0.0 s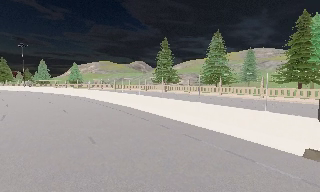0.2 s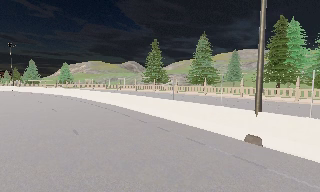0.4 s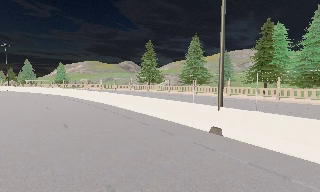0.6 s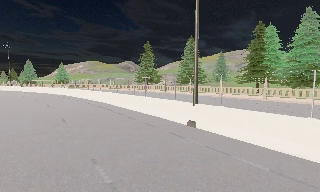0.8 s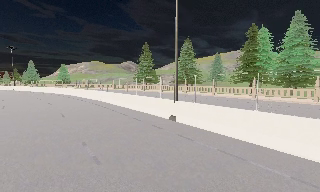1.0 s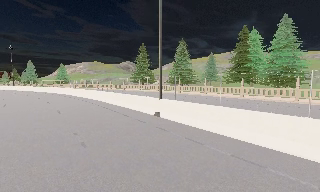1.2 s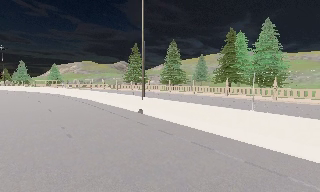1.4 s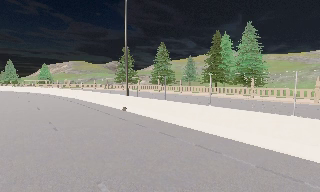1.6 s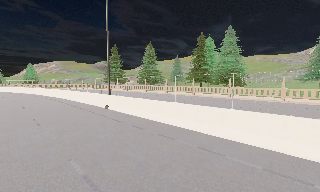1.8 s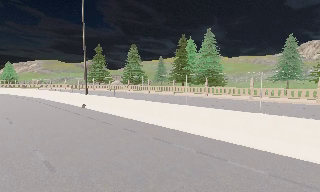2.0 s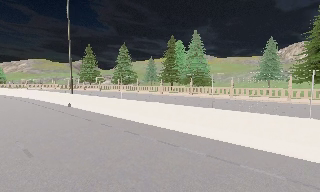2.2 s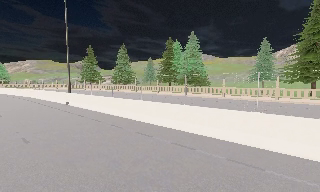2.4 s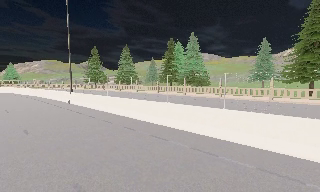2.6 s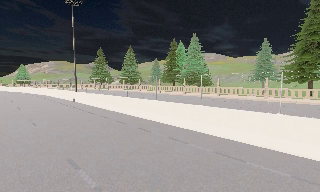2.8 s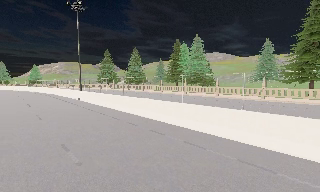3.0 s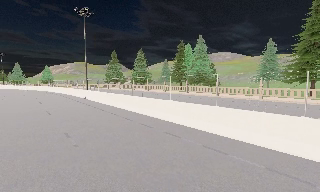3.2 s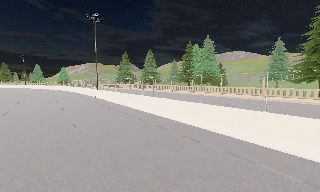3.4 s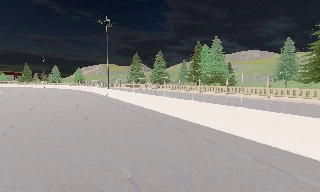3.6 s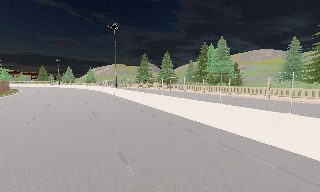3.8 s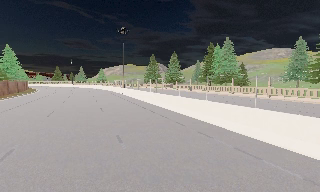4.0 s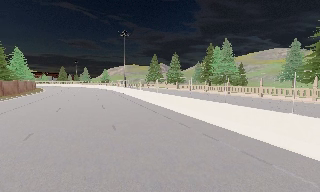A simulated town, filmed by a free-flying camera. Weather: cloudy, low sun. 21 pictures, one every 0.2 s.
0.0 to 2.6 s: The camera pans to its right, which is clockwise from overhead, by about 10 degrees. It travels backward and to its right, about 19 m, so what stands in front gets smaller.
2.6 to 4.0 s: The camera pans to its left, which is counterclockwise from overhead, by about 20 degrees. It travels backward and to its right, about 11 m, so what stands in front gets smaller.
The film runs forward here.
